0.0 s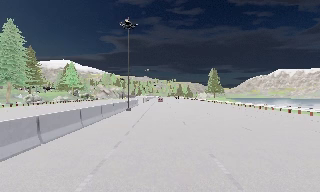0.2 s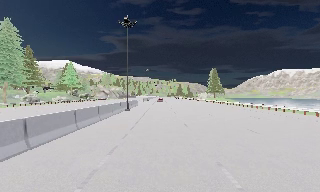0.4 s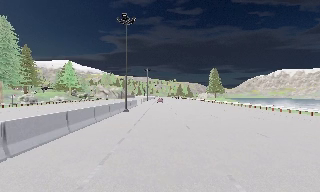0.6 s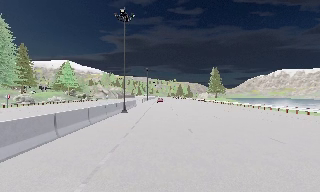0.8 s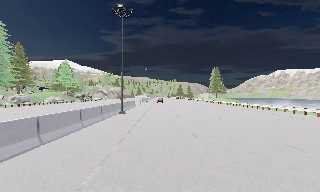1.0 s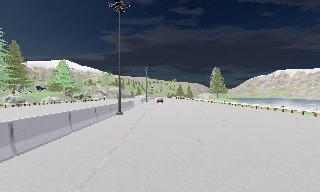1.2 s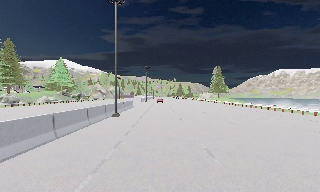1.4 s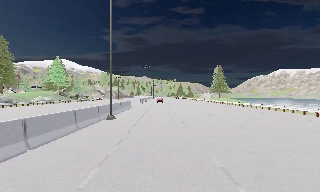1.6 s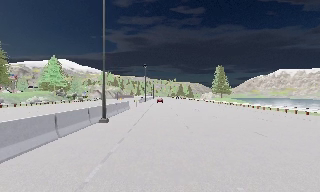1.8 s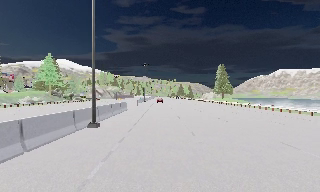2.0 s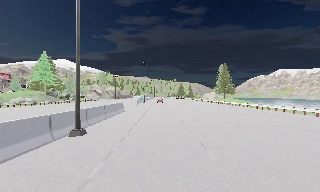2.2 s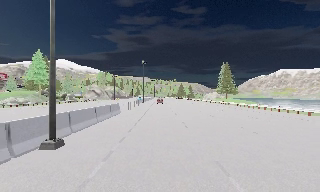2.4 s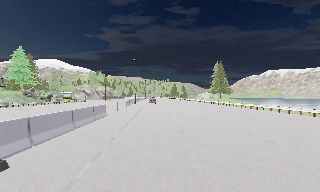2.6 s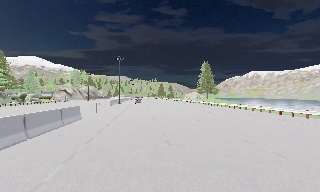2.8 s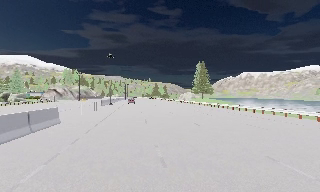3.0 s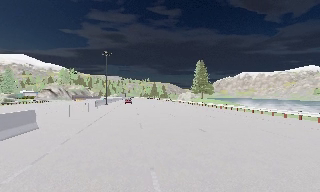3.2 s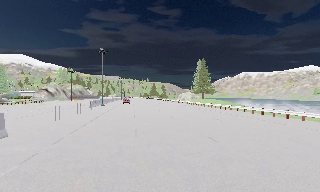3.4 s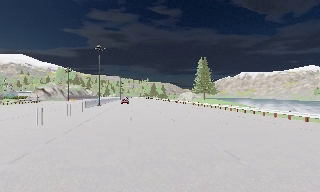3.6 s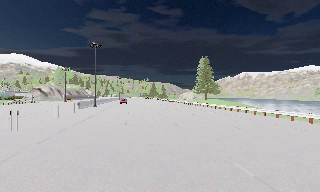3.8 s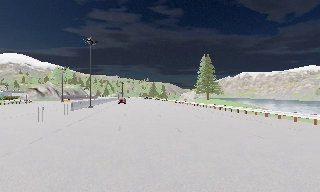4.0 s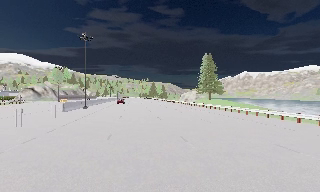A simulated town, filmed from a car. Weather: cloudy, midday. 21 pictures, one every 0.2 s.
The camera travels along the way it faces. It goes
forward.
0.0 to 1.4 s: The camera travels forward, about 8 m, so what stands in front looms larger. It gains speed.
1.4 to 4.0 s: The camera travels forward, about 25 m, so what stands in front looms larger.
The film runs forward here.
